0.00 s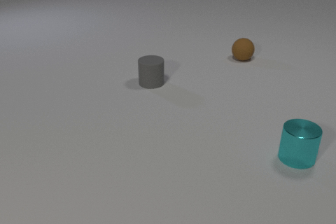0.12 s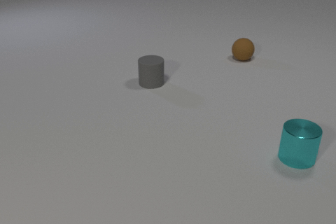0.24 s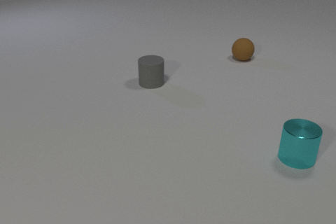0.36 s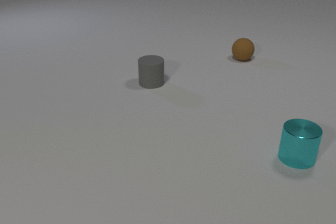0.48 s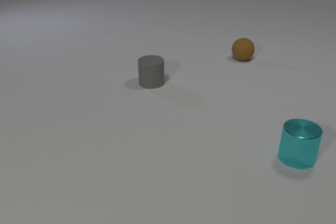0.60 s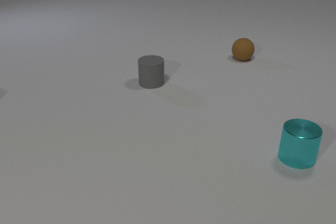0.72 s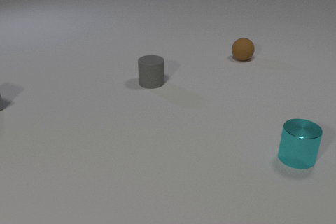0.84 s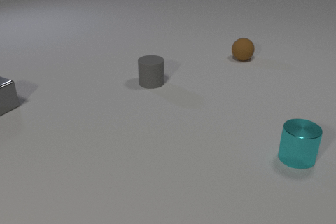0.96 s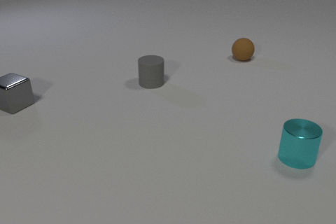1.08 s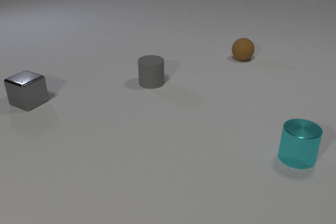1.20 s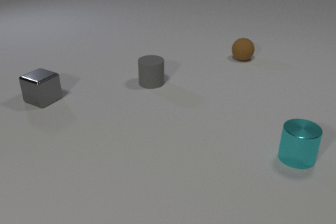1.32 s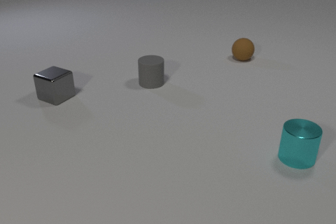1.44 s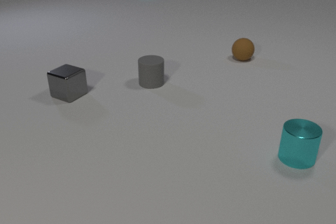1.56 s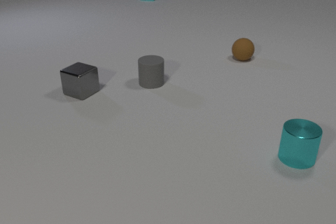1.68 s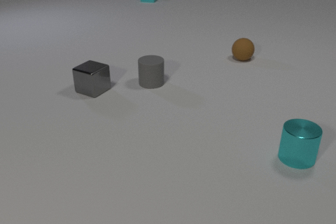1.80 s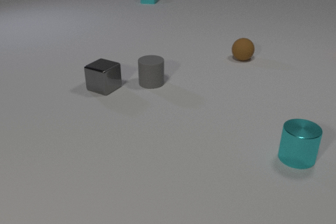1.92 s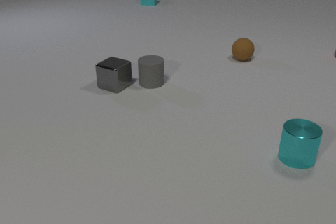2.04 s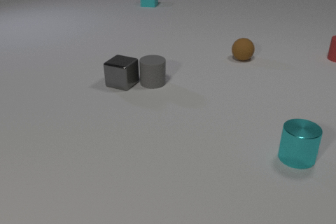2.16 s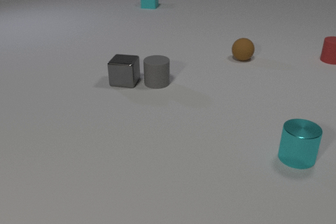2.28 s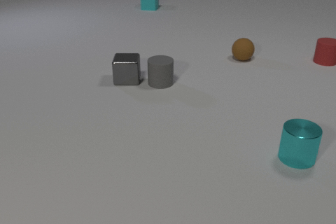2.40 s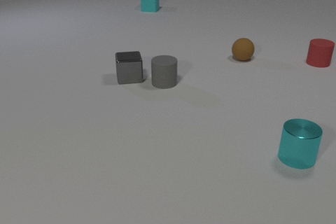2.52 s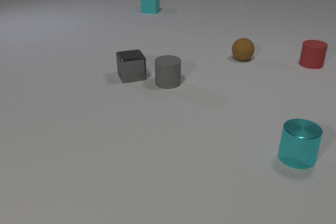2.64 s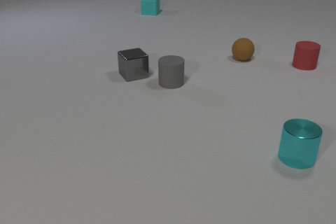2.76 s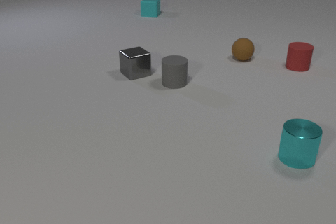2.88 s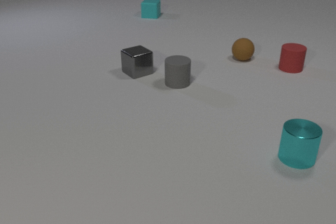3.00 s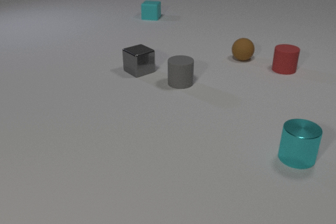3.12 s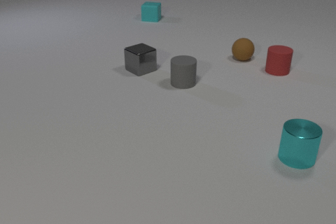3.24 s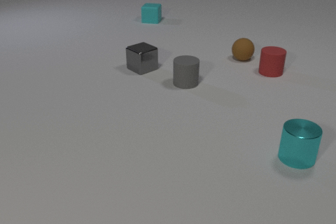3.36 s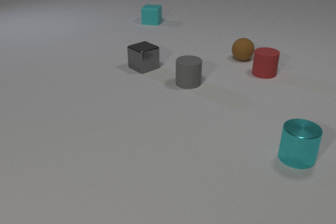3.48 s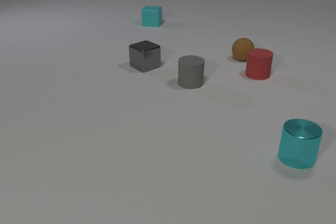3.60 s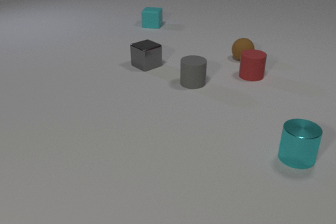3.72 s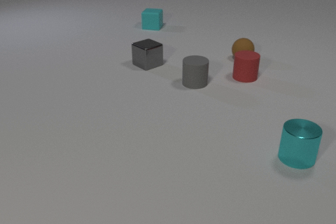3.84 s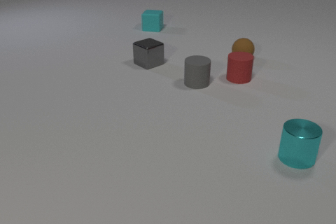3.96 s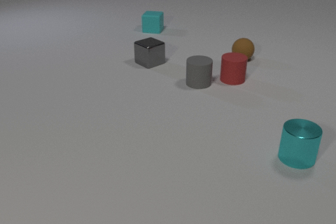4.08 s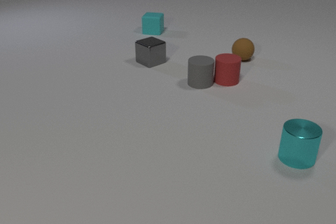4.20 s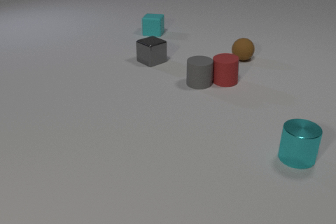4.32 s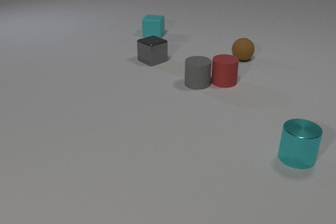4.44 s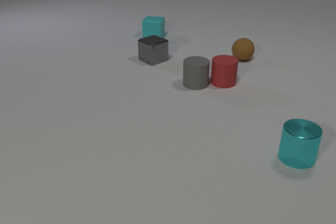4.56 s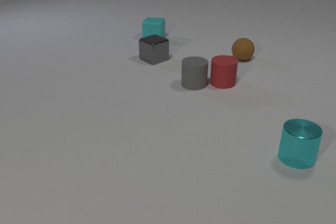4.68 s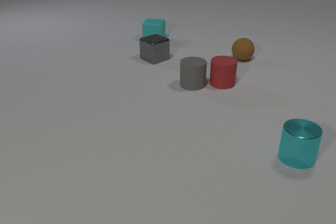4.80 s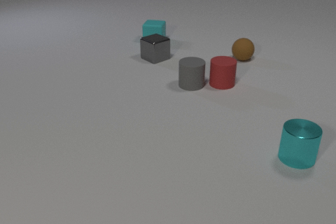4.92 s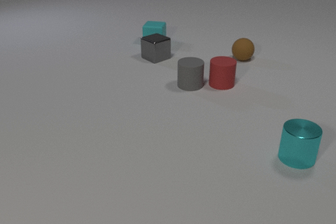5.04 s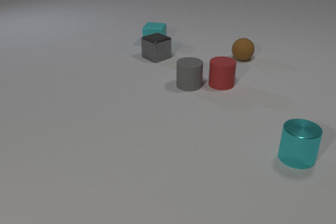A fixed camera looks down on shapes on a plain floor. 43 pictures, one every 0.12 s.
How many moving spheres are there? 0.
How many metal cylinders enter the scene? 0.
What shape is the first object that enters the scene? cube.
0.00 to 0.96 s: The gray metal cube comes in at the left edge, slides to the right.
0.96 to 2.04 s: The gray metal cube slides to the right. The red rubber cylinder comes in at the right edge, slides toward the camera and to the left. The cyan rubber cube comes in at the top edge, slides toward the camera. The gray metal cube and the gray rubber cylinder collide.
2.04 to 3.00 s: The gray metal cube slides away from the camera and to the right, spins counterclockwise seen from above by about 60 degrees, its near face sliding to the right. The gray rubber cylinder slides to the right. The red rubber cylinder slides to the left and toward the camera. The cyan rubber cube slides toward the camera.
3.00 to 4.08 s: The gray metal cube slides away from the camera and to the right. The gray rubber cylinder slides to the right. The red rubber cylinder slides to the left and toward the camera. The cyan rubber cube slides toward the camera.
4.08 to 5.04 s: The gray metal cube slides away from the camera and to the right. The gray rubber cylinder slides to the left and toward the camera. The red rubber cylinder slides toward the camera. The cyan rubber cube slides toward the camera. The gray rubber cylinder and the red rubber cylinder collide.
